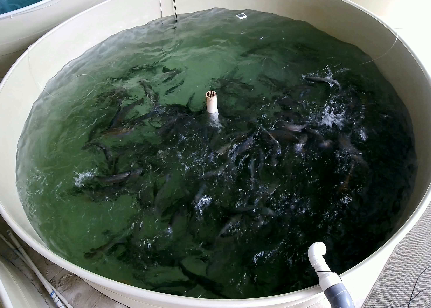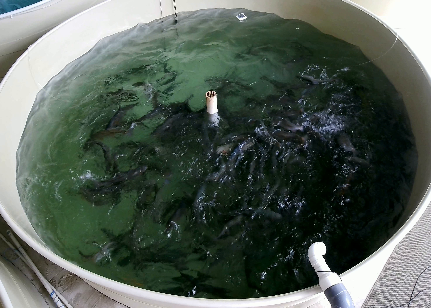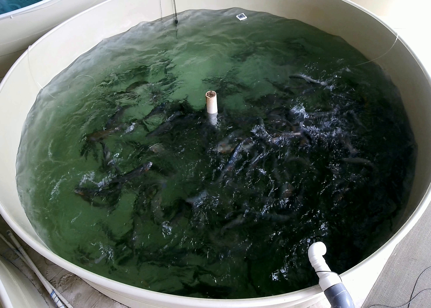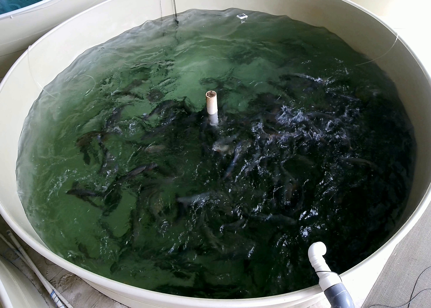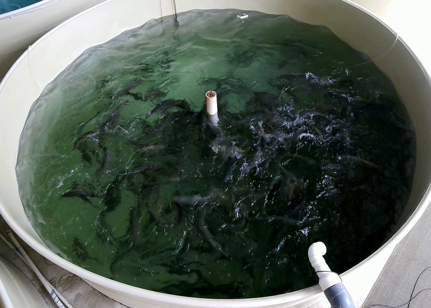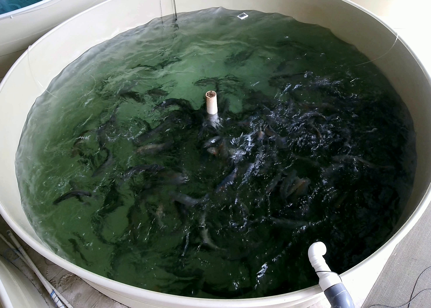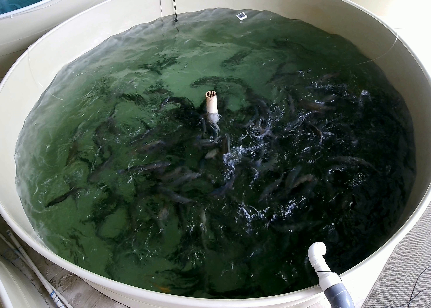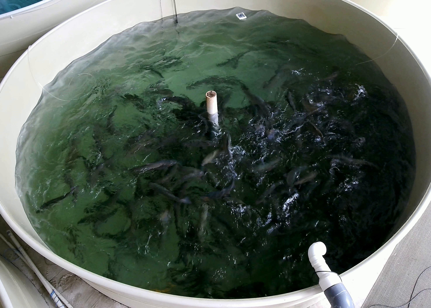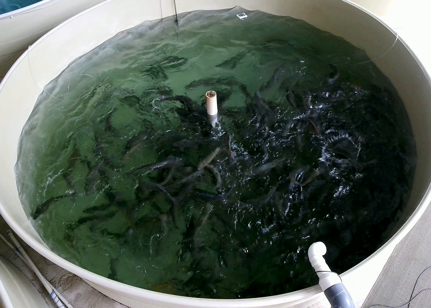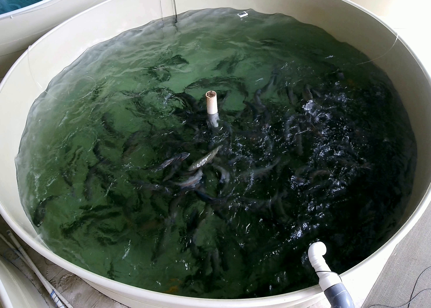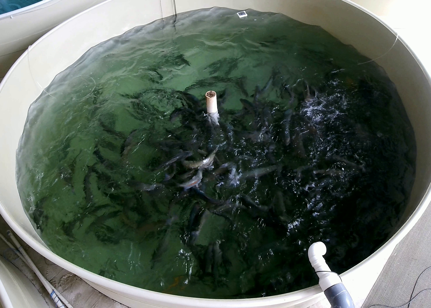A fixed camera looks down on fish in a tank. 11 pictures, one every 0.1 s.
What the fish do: Strong feeding.
